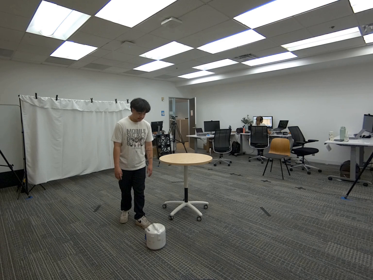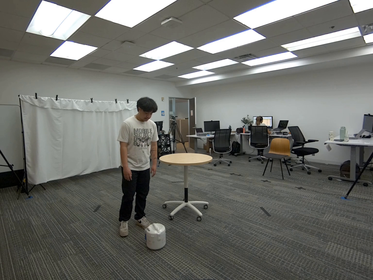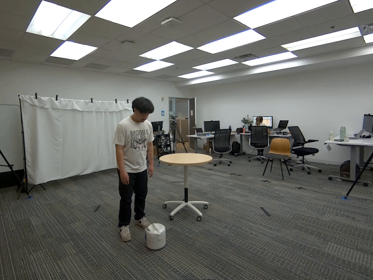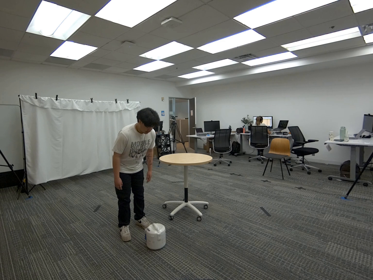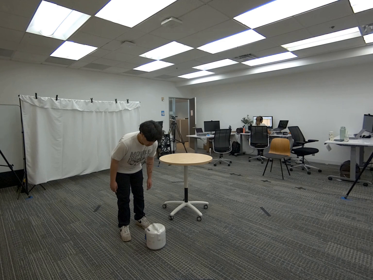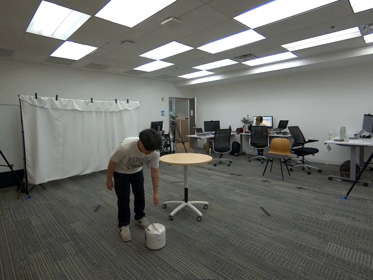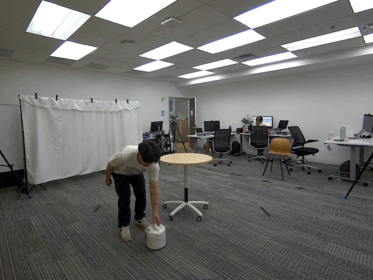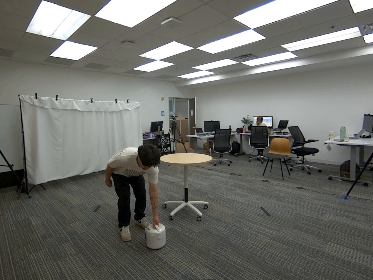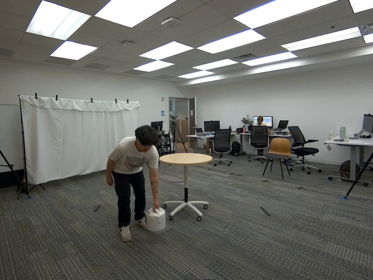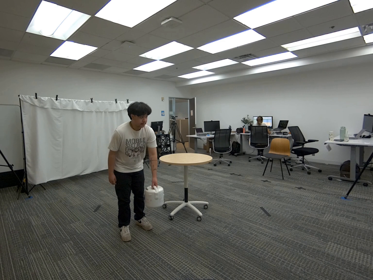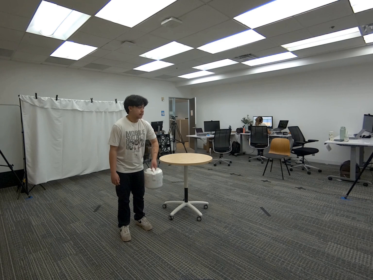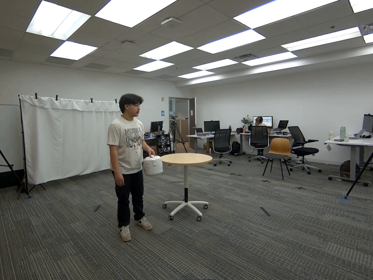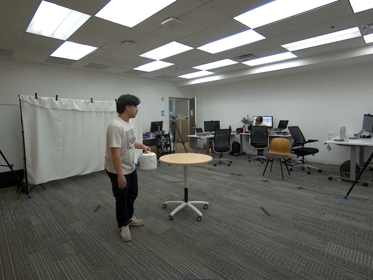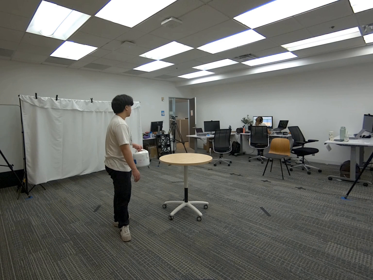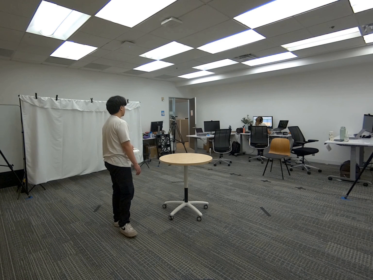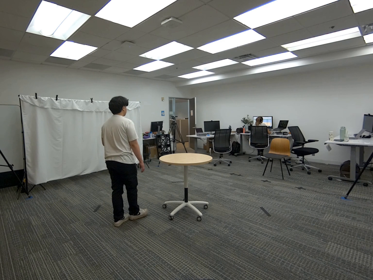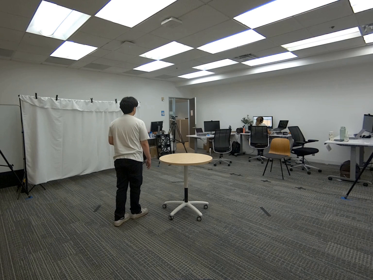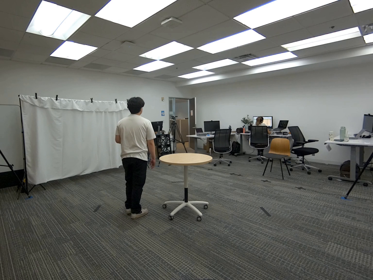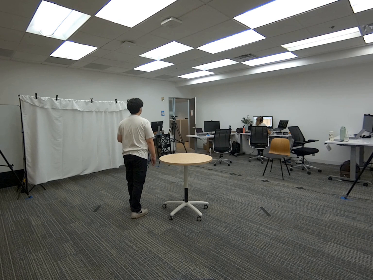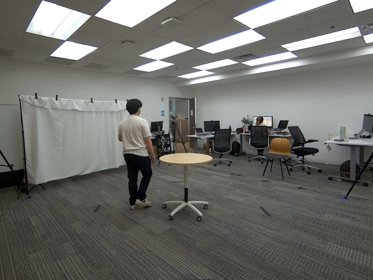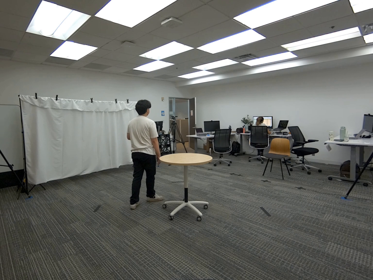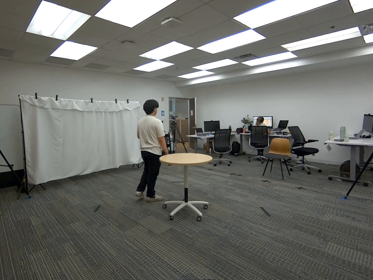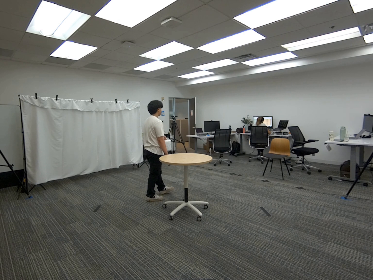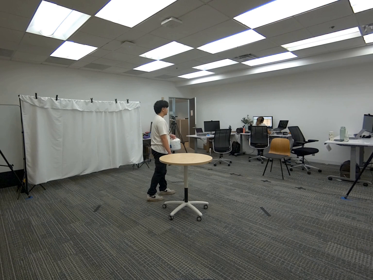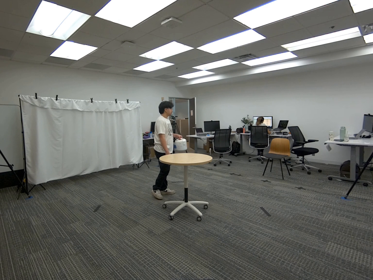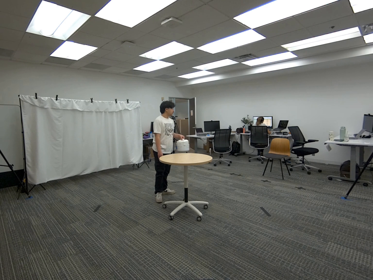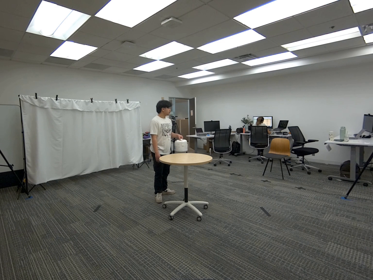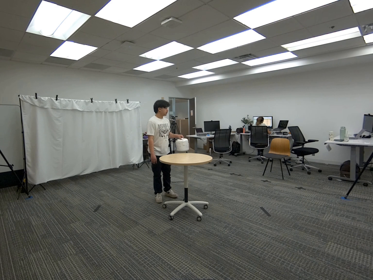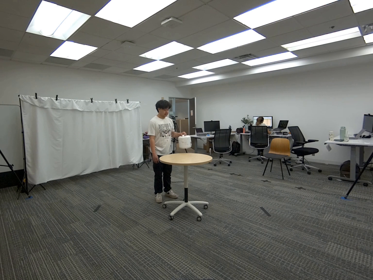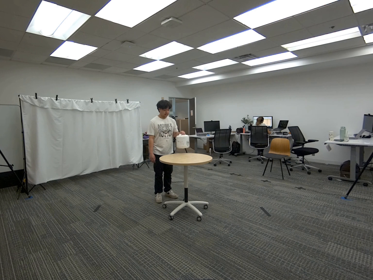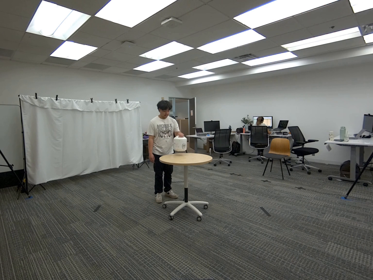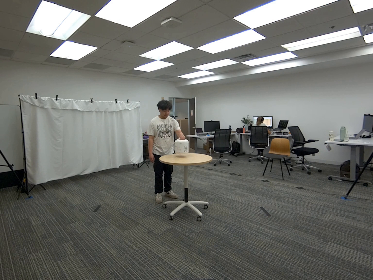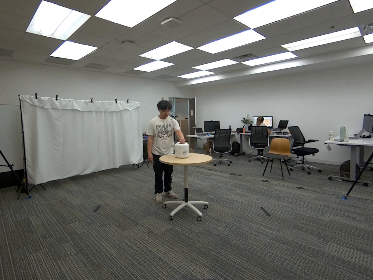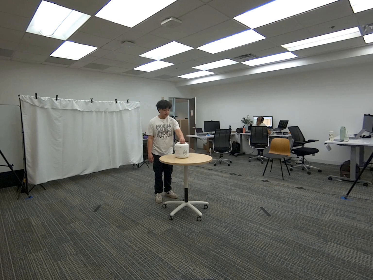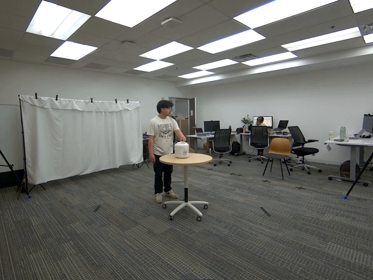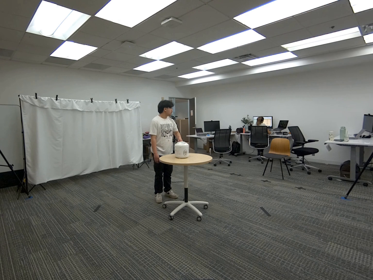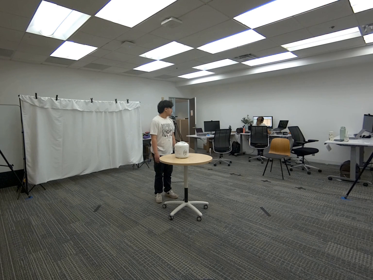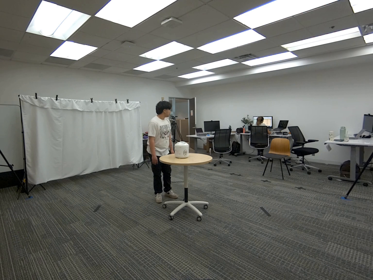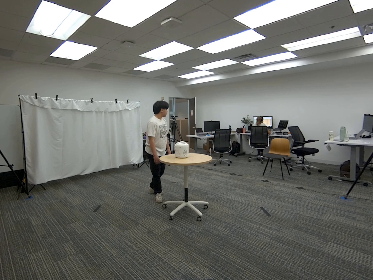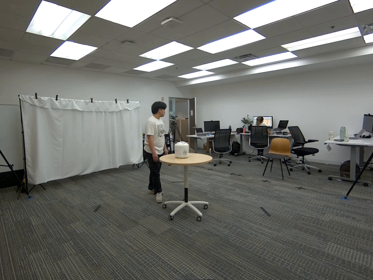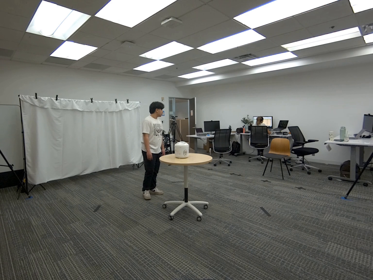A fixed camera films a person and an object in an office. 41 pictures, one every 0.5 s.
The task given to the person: Walk over to the rice cooker on the ground, pick it up using your left hand and place it on the round table.
